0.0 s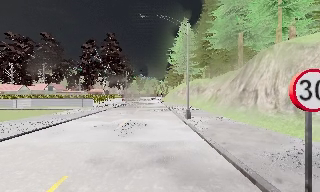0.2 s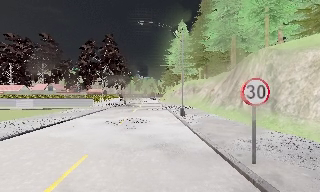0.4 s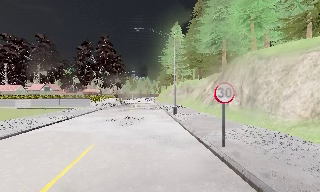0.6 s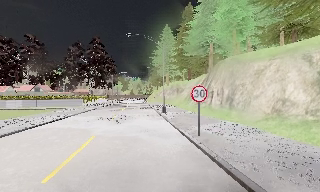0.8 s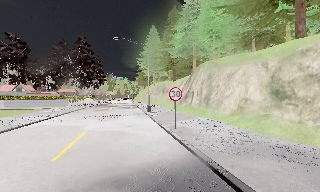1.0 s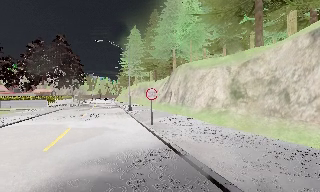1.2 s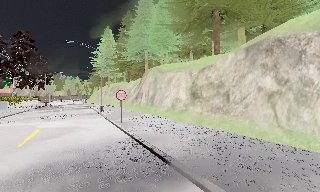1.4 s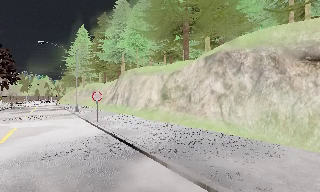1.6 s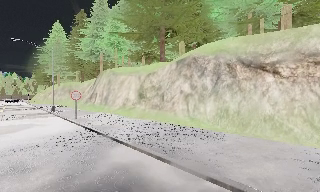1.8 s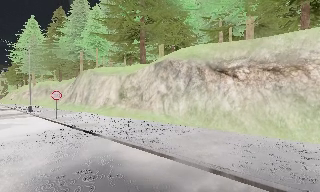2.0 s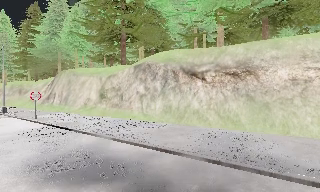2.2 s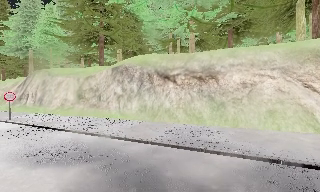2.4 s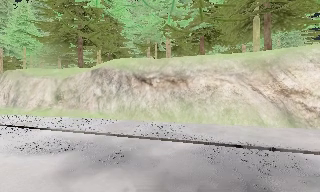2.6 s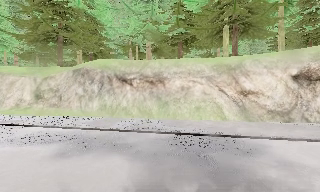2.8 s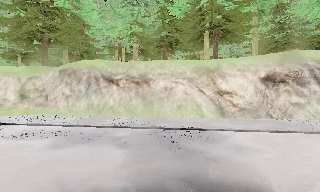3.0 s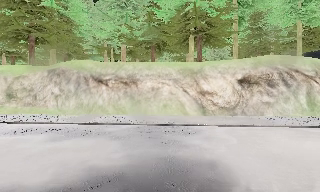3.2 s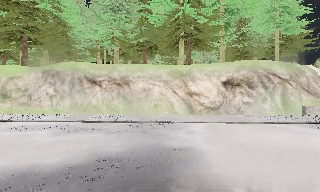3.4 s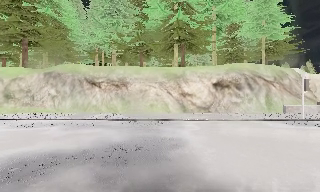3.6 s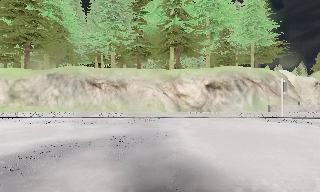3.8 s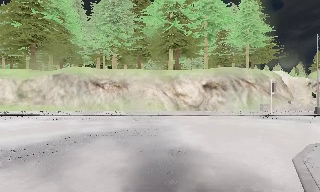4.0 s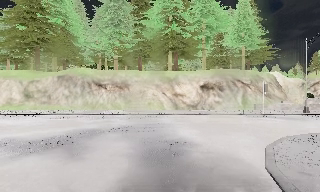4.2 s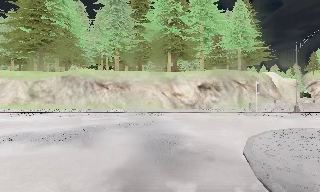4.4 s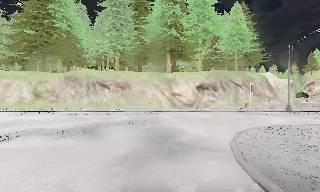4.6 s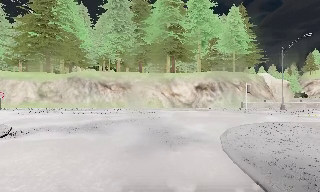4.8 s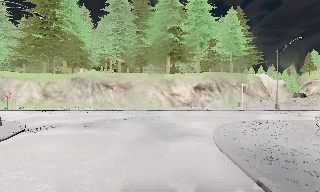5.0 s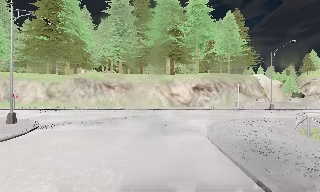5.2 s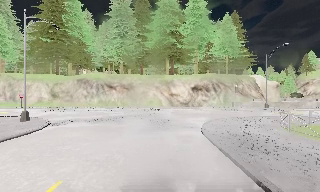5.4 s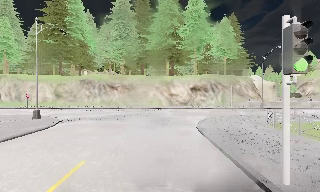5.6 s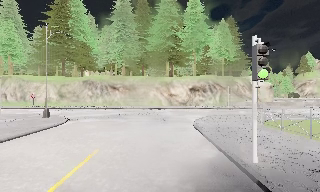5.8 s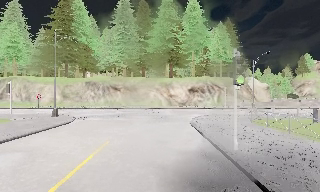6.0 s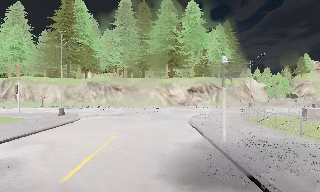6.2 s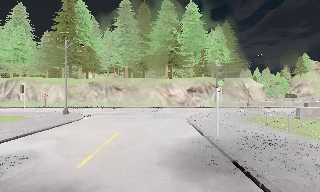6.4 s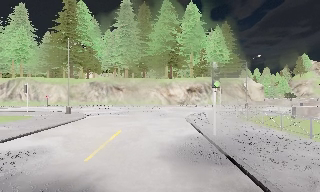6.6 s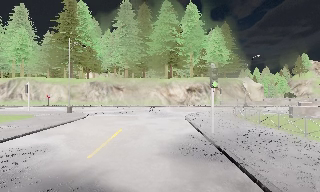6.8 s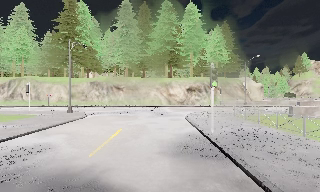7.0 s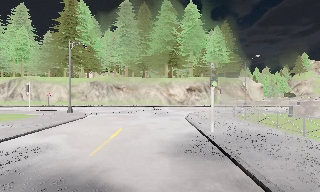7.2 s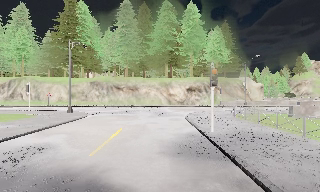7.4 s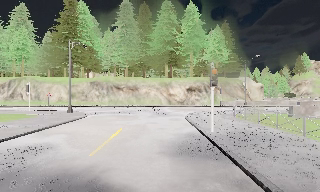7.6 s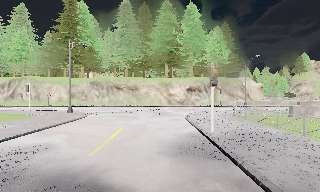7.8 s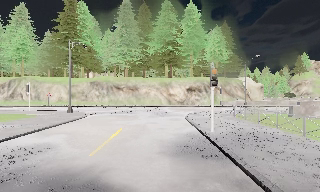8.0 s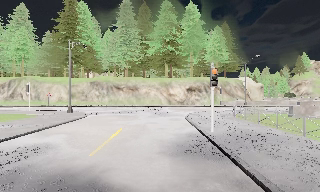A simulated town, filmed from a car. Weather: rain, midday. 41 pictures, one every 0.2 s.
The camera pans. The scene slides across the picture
to the left.
The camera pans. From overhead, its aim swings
clockwise.
0.0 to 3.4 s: The scene slides to the left, as the camera pans about 85 degrees to its right. It travels backward, about 20 m.
3.4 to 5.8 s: The camera travels backward, about 12 m, so what stands in front gets smaller.
5.8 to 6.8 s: The camera travels backward, about 2.5 m, so what stands in front gets smaller. It loses speed.
6.8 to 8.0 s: The camera keeps its place and its aim.
The film runs backward here.
